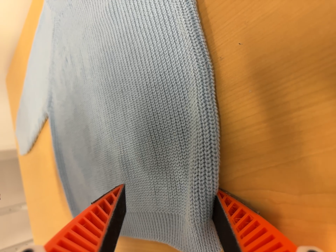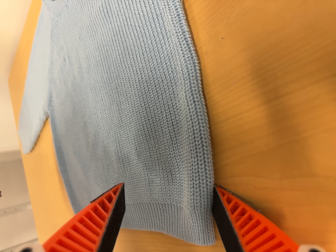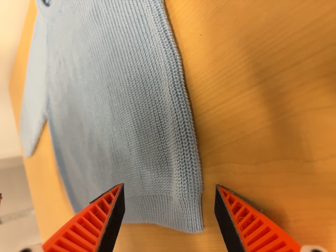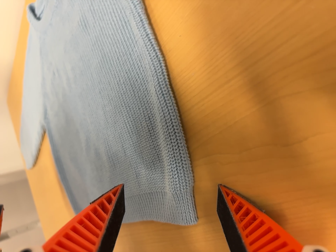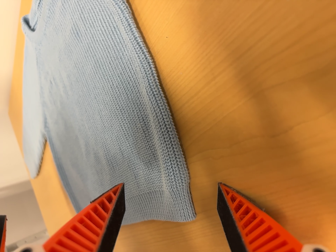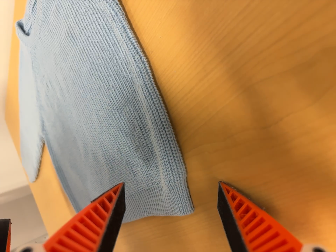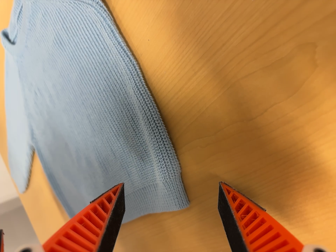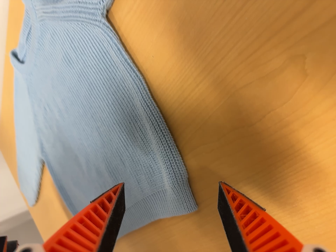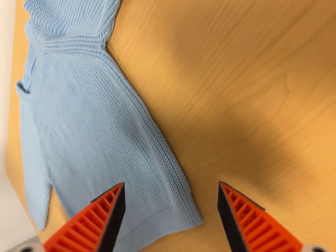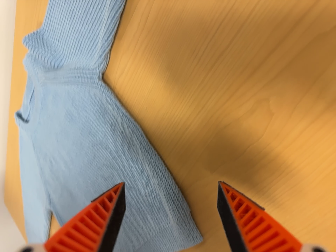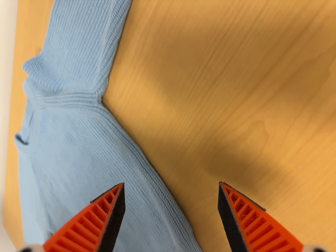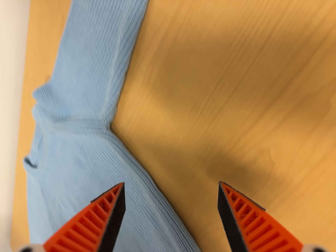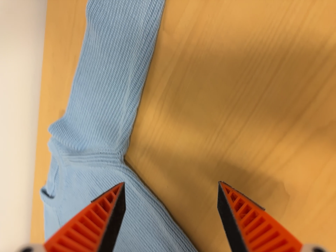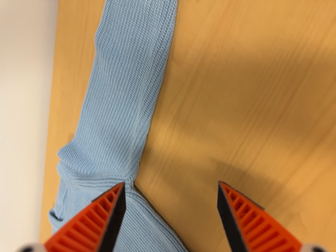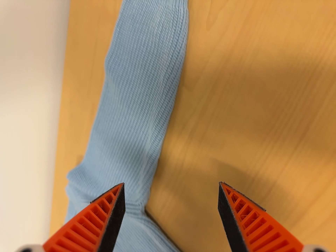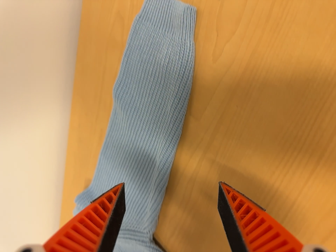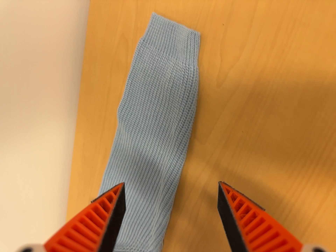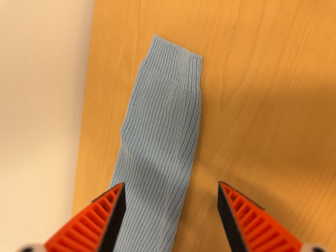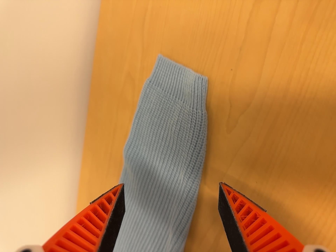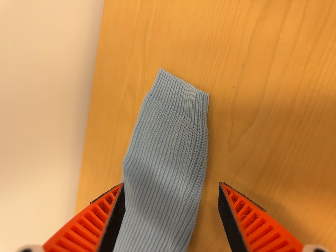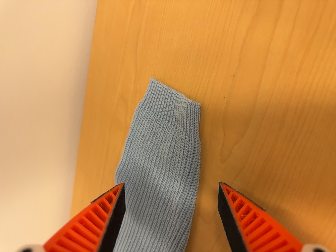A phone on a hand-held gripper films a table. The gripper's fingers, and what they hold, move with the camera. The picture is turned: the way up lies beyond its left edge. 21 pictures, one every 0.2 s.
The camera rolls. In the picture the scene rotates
counterclockwise.
The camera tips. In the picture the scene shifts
downward.
0.0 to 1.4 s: The camera travels backward, about 8 cm, so what stands in front gets smaller. It rolls about its line of sight by about 20 degrees, and the scene rotates counterclockwise.
1.4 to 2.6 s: The camera travels toward the top of its view and backward, about 10 cm, so close, fixed things drift downward. Its aim tips toward the top of its view by about 20 degrees, and the scene shifts downward. It rolls about its line of sight by about 15 degrees, and the scene rotates counterclockwise.
2.6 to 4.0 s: The camera travels toward the top of its view, about 10 cm, so close, fixed things drift downward. Its aim tips toward the top of its view by about 15 degrees, and the scene shifts downward.
The film runs backward here.
